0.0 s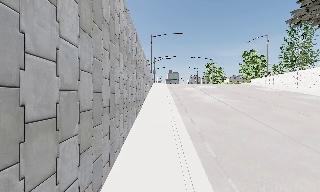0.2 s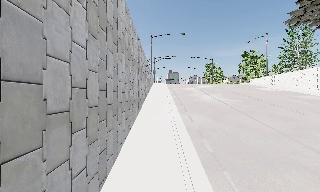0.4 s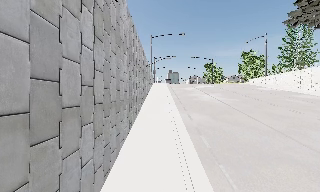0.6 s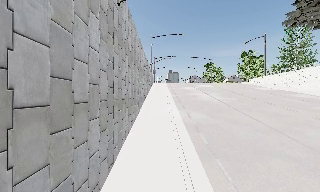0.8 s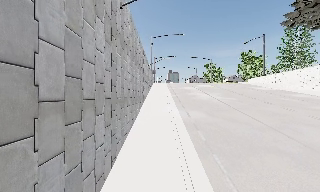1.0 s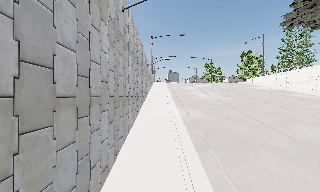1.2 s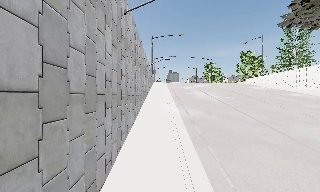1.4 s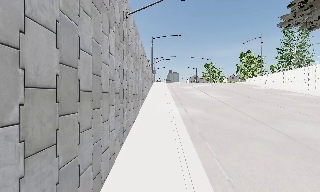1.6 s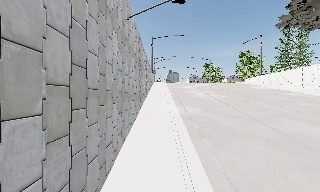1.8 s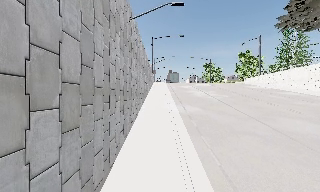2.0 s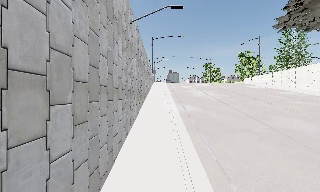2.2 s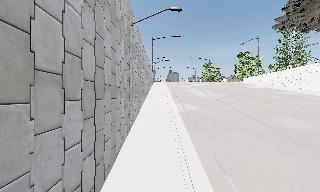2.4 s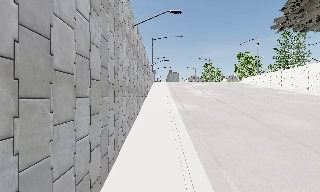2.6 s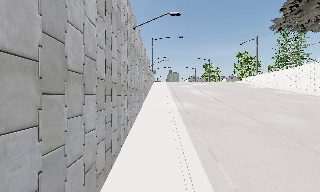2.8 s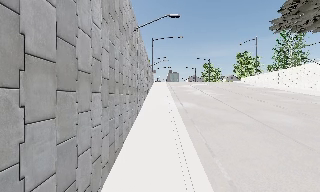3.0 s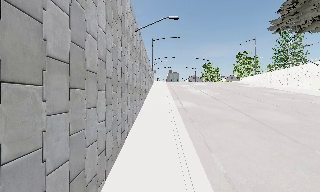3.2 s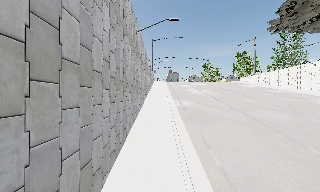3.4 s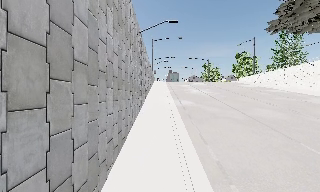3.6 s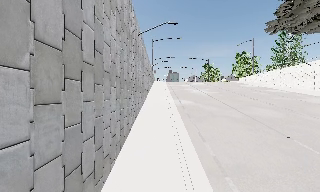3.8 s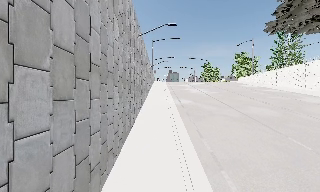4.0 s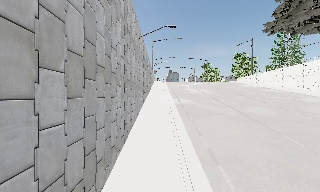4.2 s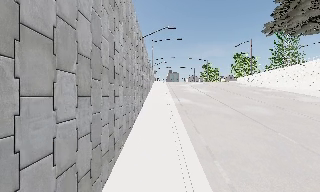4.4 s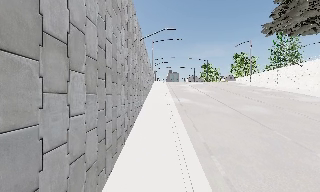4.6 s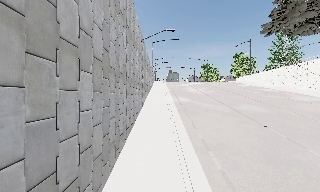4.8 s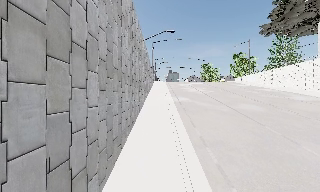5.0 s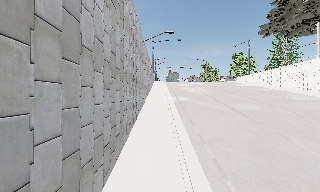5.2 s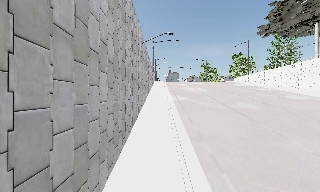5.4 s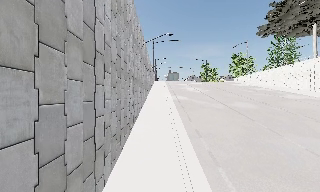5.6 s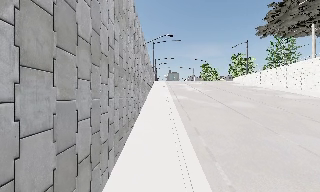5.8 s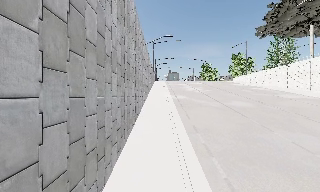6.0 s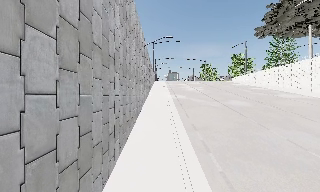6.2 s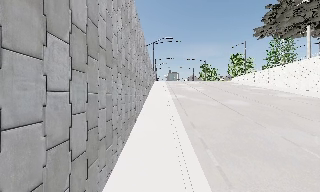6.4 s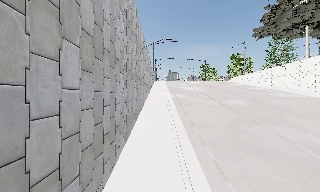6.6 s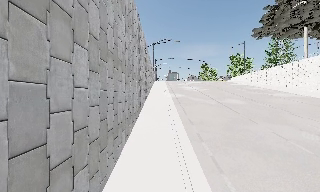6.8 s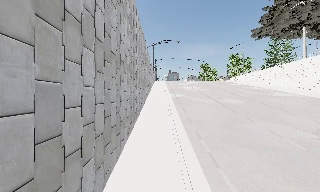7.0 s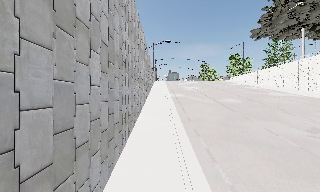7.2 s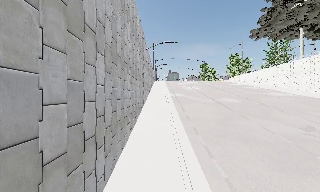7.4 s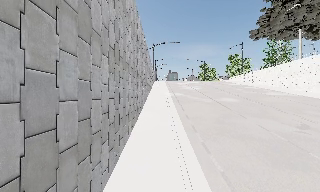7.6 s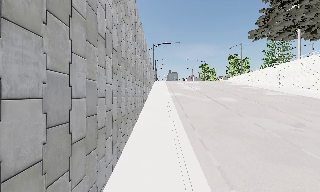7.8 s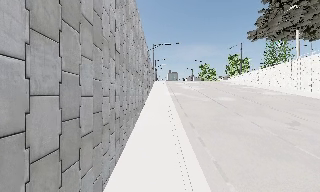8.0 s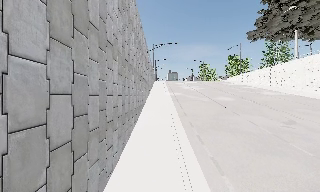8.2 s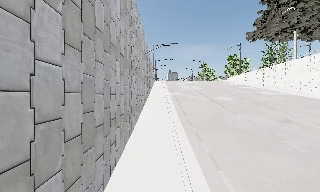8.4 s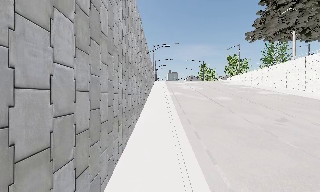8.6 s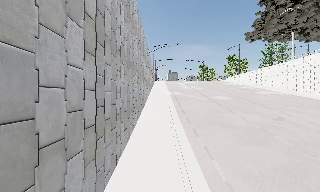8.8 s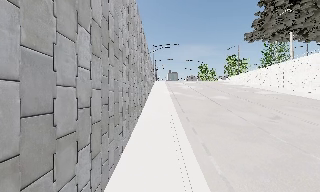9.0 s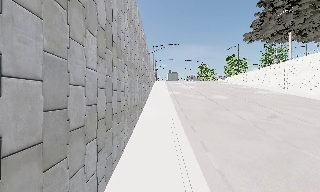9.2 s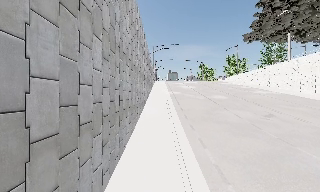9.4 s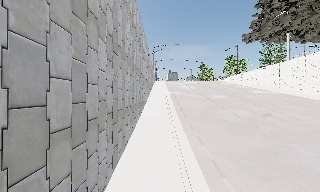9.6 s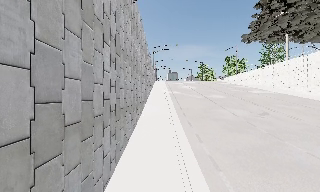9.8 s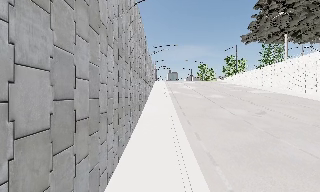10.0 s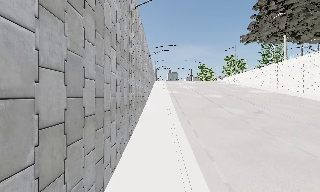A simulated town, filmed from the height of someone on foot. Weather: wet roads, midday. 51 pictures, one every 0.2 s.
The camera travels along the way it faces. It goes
backward.
0.0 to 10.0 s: The camera travels backward, about 14 m, so what stands in front gets smaller.
The film runs backward here.
